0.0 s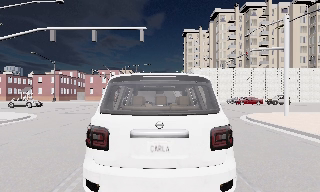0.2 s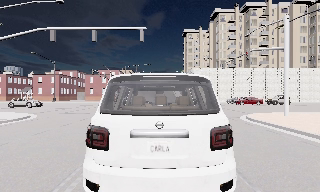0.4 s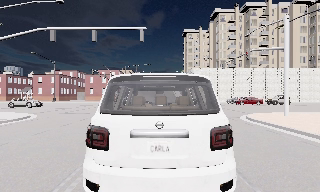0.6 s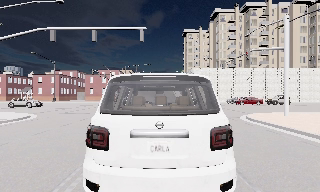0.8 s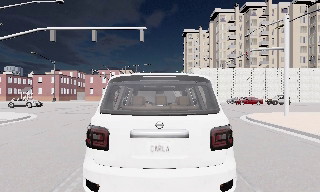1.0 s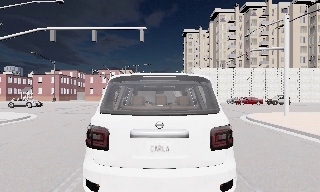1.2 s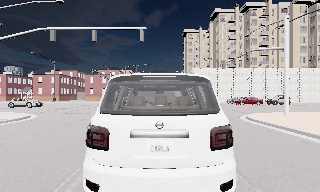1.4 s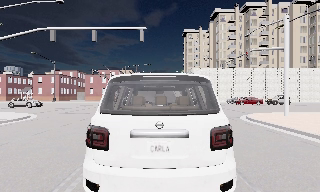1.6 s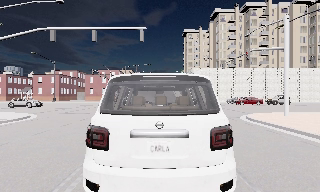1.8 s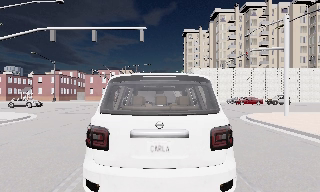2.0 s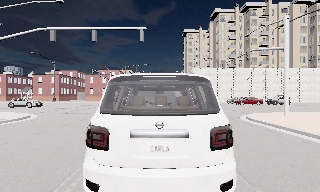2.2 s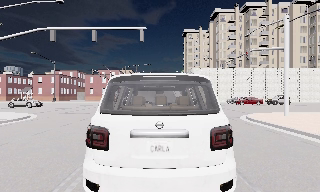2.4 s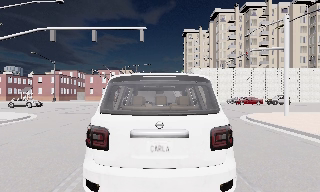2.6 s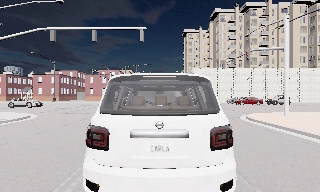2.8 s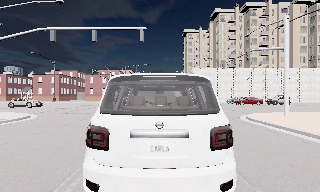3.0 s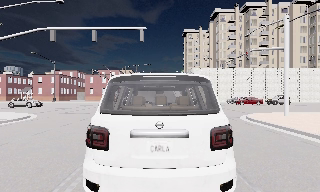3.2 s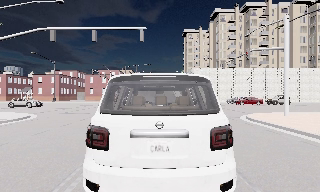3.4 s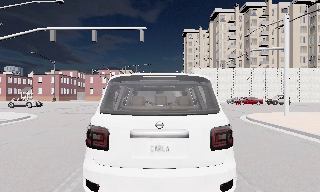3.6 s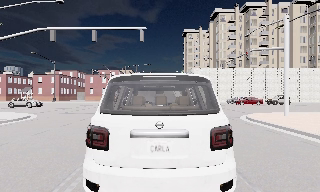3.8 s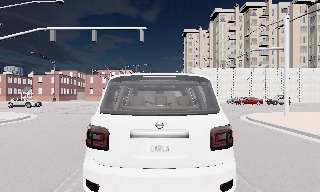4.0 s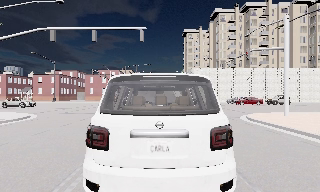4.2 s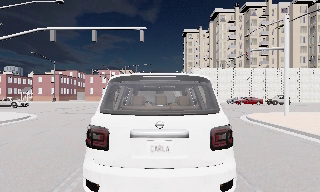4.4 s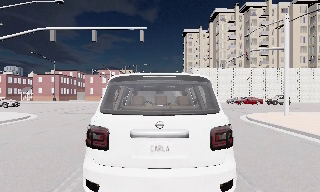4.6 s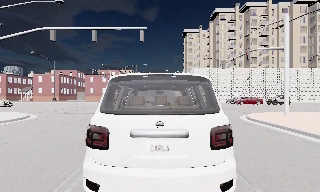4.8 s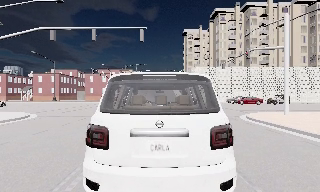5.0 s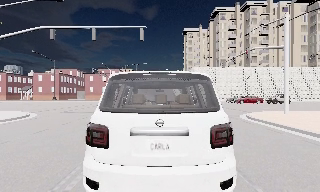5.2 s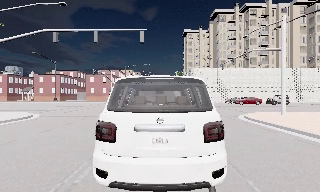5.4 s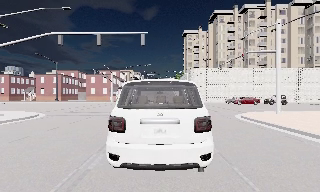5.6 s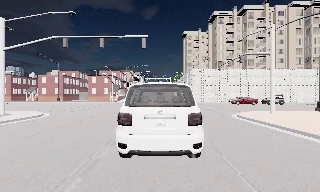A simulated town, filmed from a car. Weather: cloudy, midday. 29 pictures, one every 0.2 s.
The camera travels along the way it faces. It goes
backward.
0.0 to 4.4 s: The camera keeps its place and its aim.
4.4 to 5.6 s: The camera travels backward, about 1.5 m, so what stands in front gets smaller. It gains speed.
The film runs backward here.
